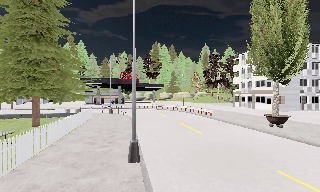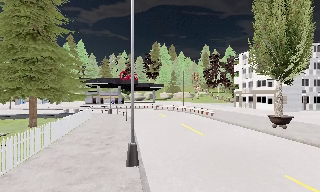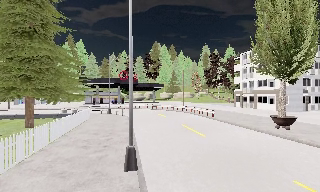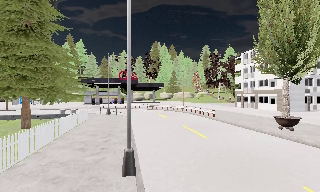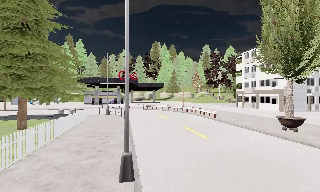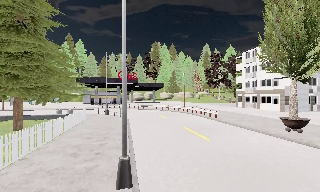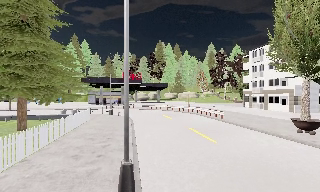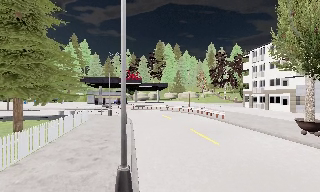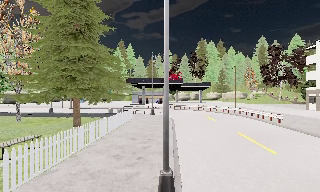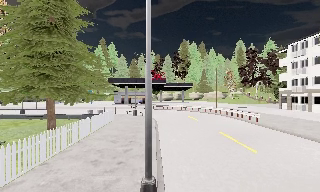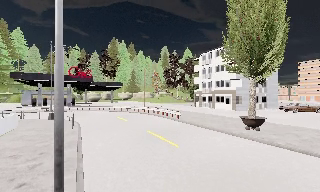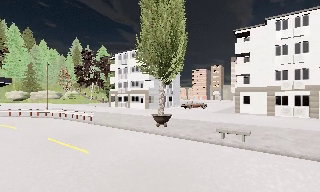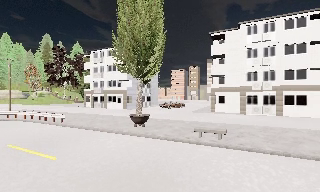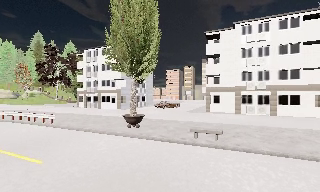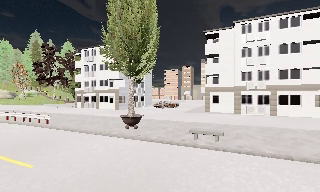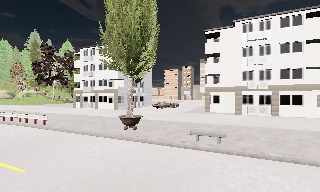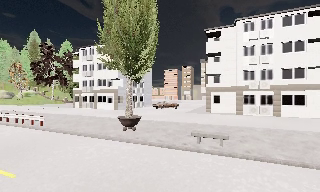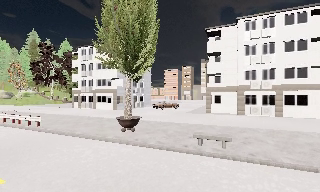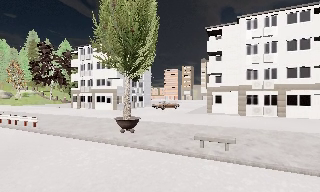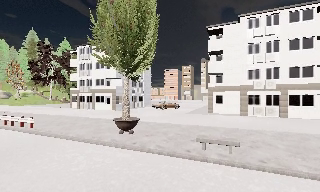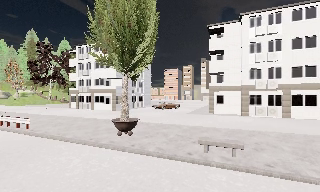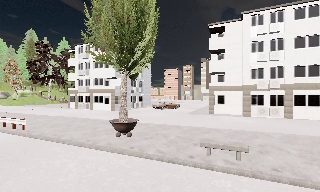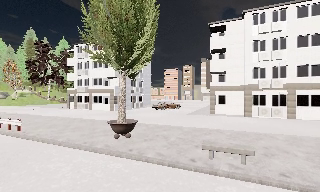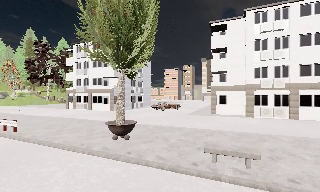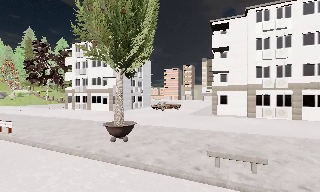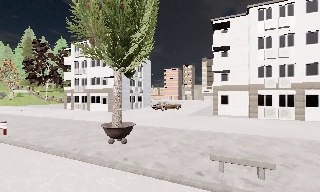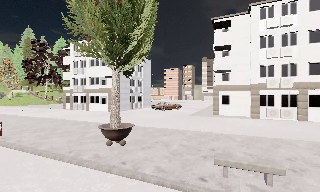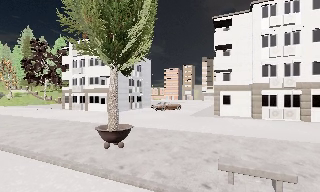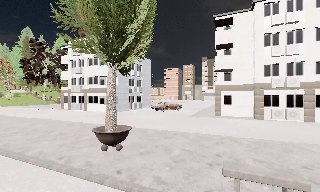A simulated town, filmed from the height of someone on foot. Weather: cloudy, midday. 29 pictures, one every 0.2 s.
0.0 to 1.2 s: The camera travels forward, about 2 m, so what stands in front looms larger.
1.2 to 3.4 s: The camera pans to its right, which is clockwise from overhead, by about 55 degrees. It travels forward, about 3.5 m.
3.4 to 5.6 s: The camera travels forward, about 3.5 m, so what stands in front looms larger.
The film runs forward here.
